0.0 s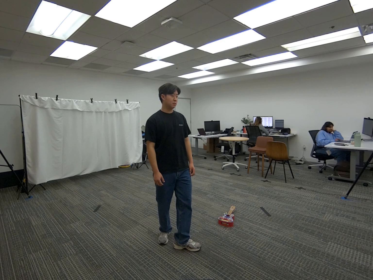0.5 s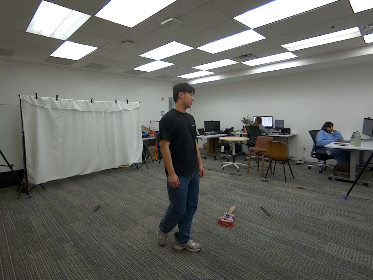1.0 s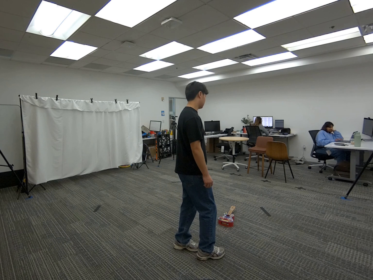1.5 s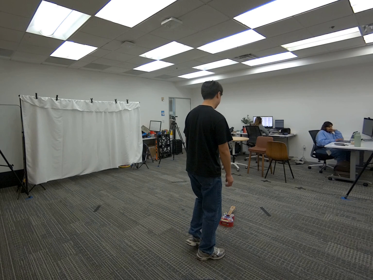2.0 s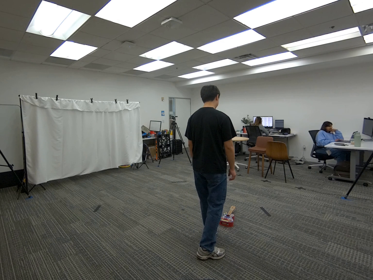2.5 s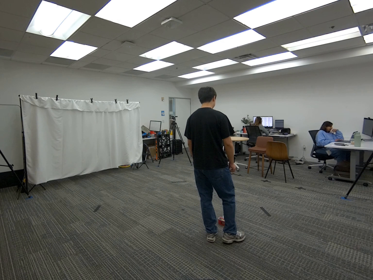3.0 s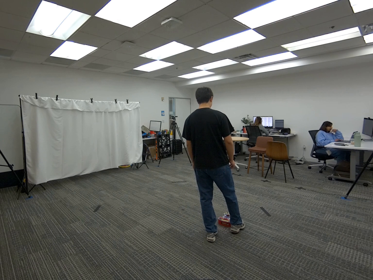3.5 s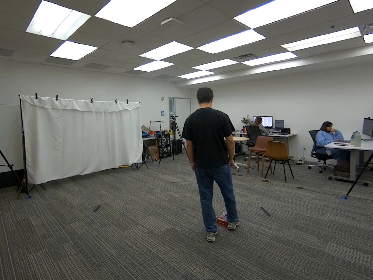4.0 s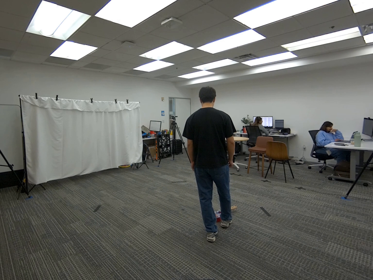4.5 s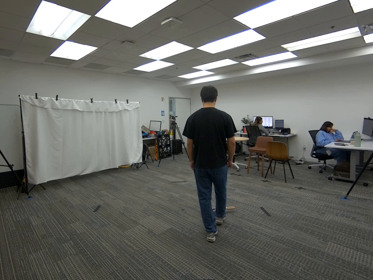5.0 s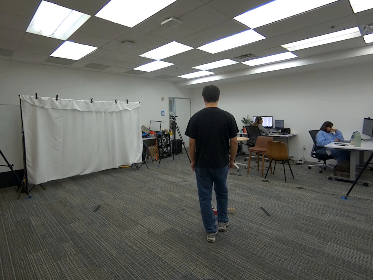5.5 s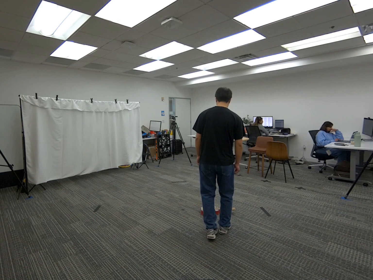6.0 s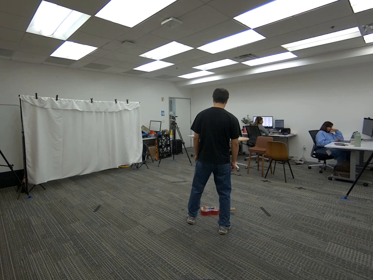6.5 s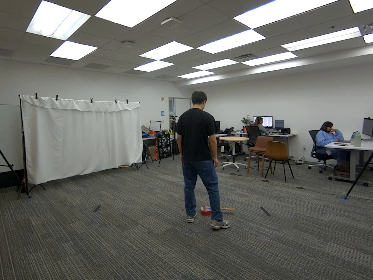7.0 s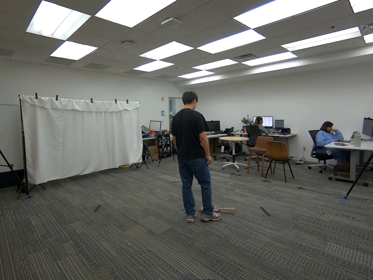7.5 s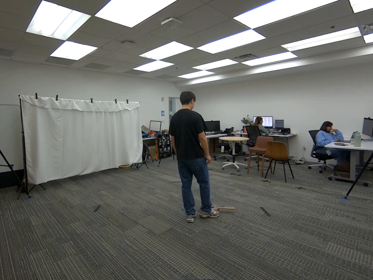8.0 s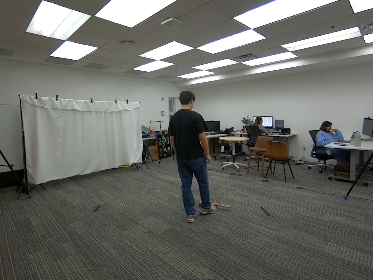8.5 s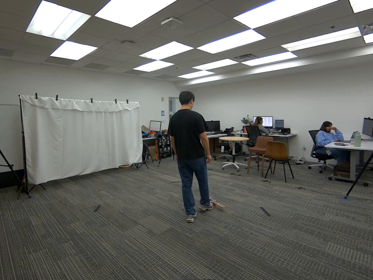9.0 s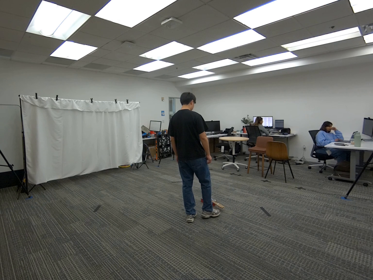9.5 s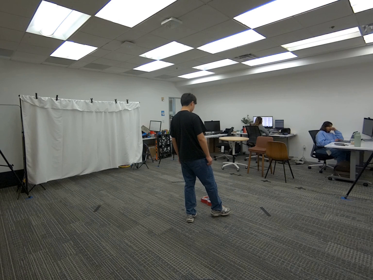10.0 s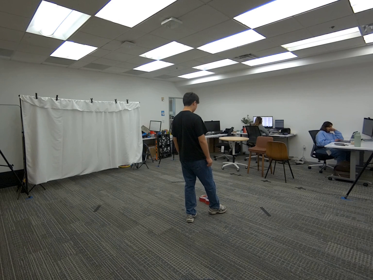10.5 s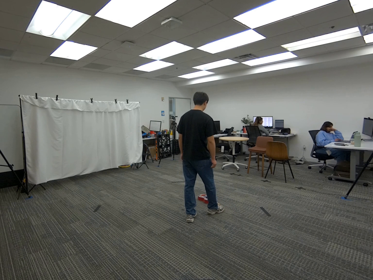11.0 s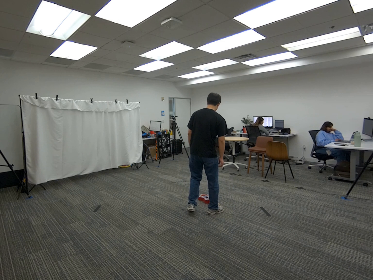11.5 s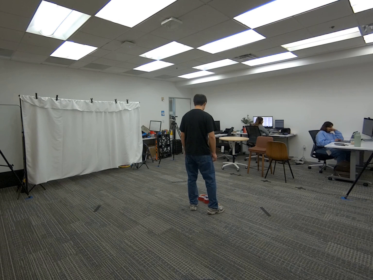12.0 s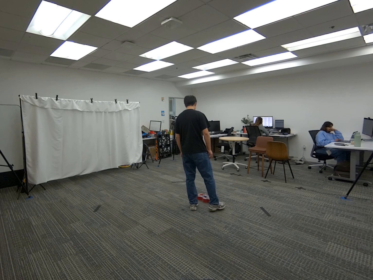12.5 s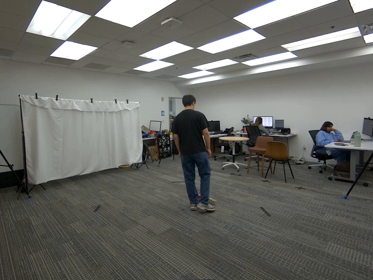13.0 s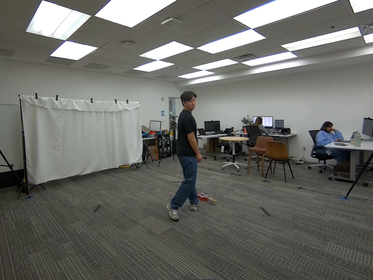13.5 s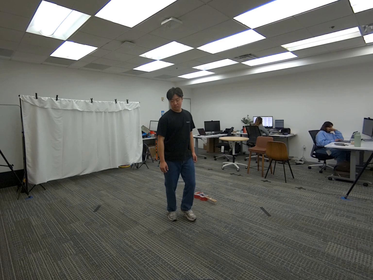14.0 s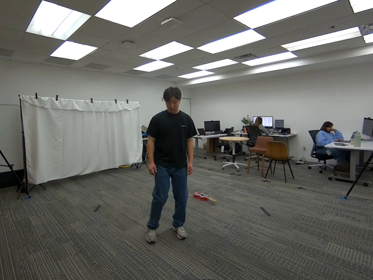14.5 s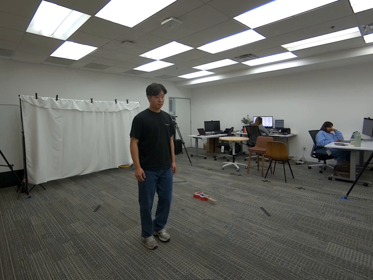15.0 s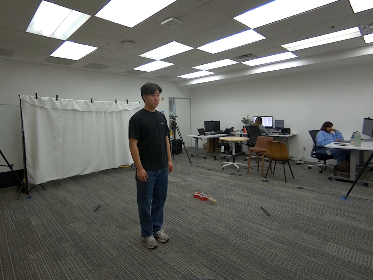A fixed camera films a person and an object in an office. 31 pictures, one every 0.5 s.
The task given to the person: Walk over to the guitar on the ground and push the guitar around the bounding area with your right foot. Step away when complete.
